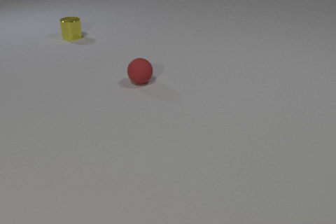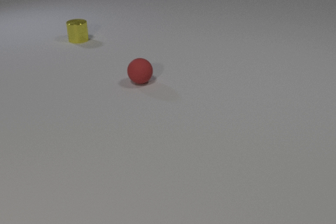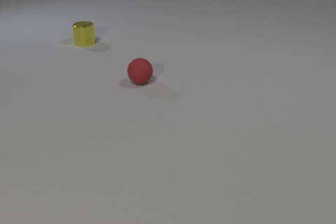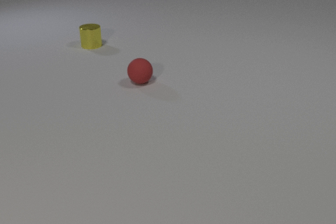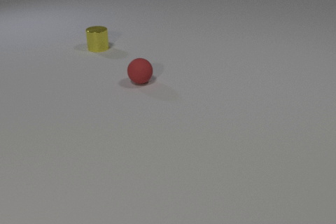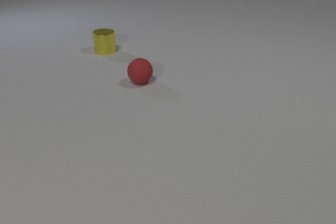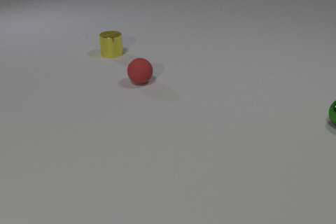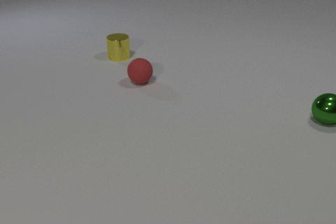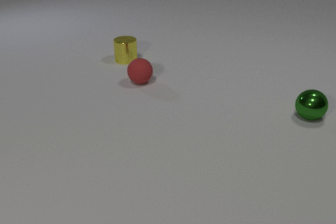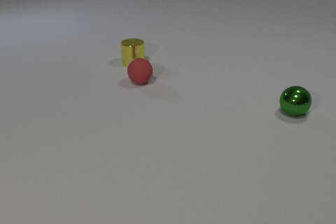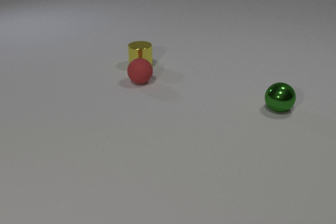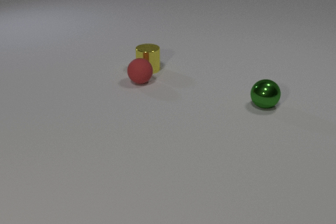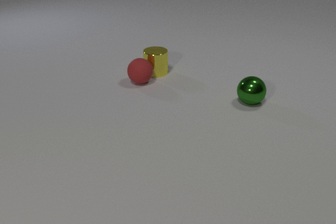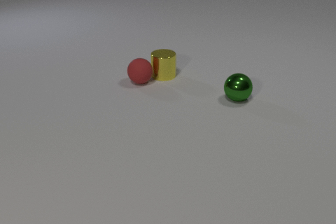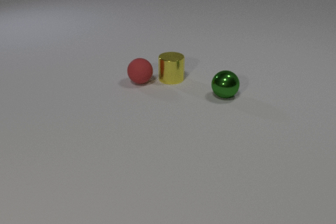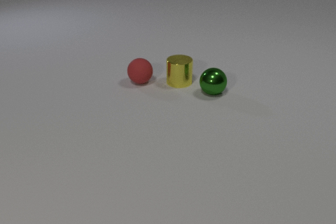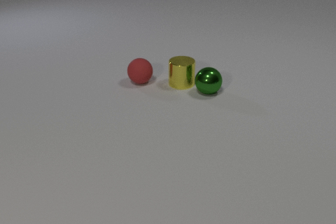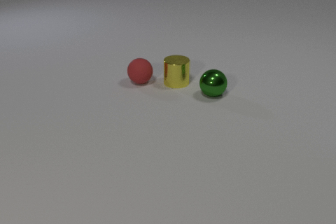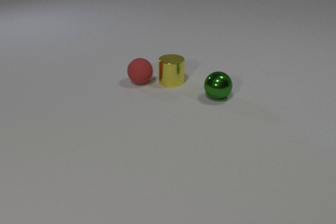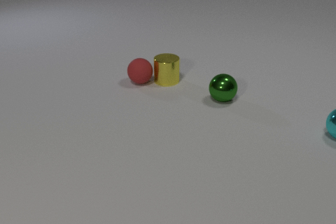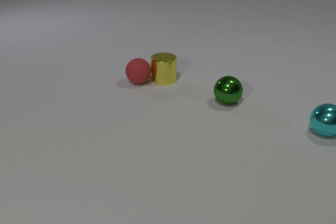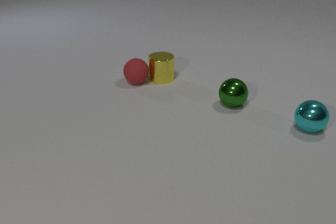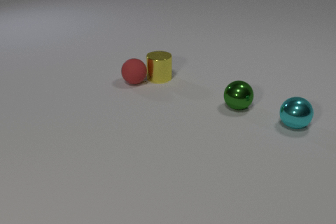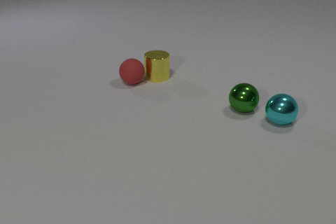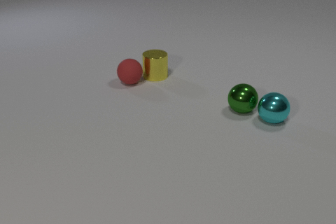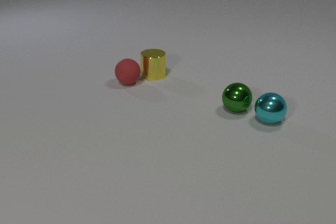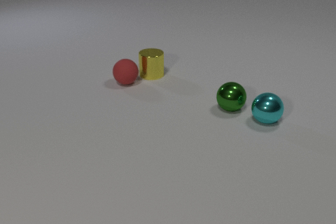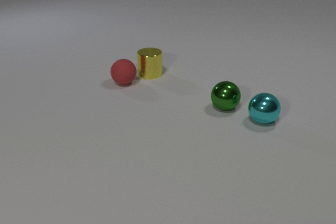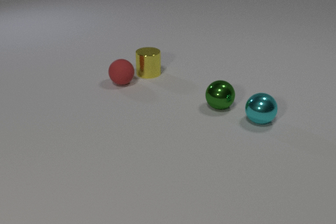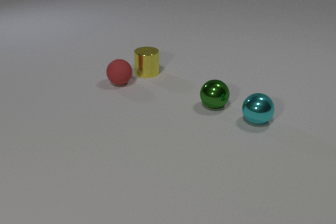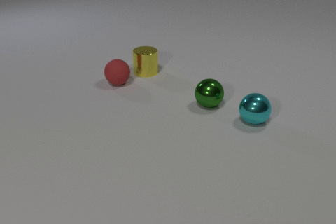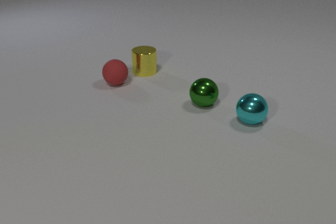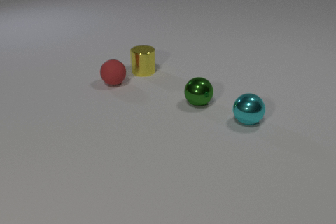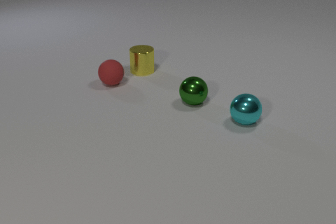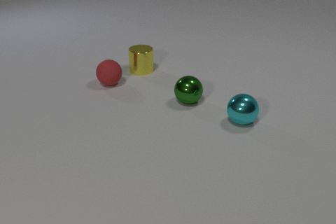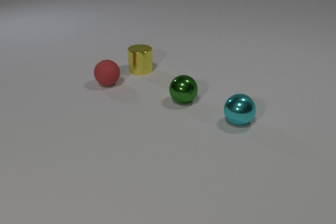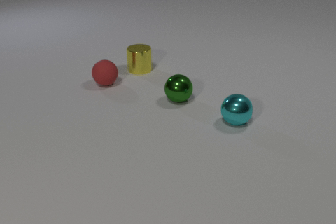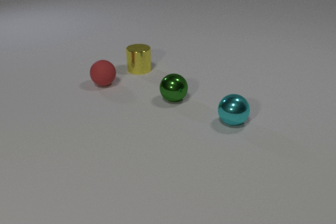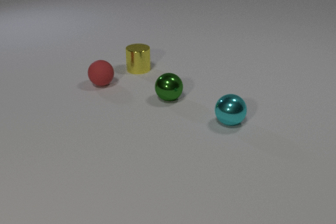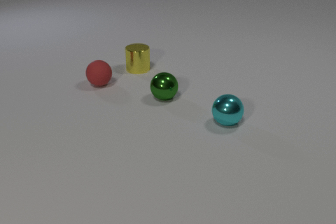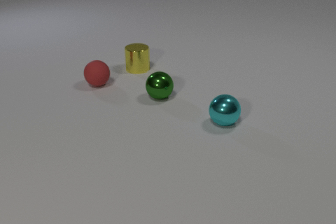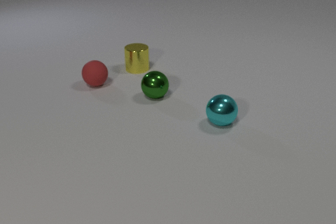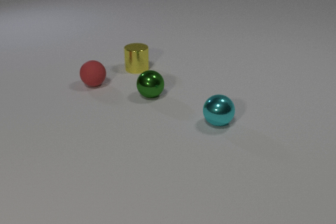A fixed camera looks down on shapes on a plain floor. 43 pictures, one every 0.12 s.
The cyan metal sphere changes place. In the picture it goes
to the left.
0.00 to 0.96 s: The green metal sphere comes in at the right edge, rolls to the left. The yellow metal cylinder slides toward the camera and to the right.
0.96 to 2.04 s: The green metal sphere rolls to the left. The yellow metal cylinder slides toward the camera and to the right. The green metal sphere and the yellow metal cylinder collide.
2.04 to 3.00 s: The green metal sphere rolls toward the camera and to the right. The yellow metal cylinder slides to the left and away from the camera. The cyan metal sphere comes in at the right edge, rolls to the left. The red rubber sphere rolls to the left. The yellow metal cylinder and the red rubber sphere collide. The green metal sphere and the cyan metal sphere collide.
3.00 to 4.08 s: The green metal sphere rolls to the left. The yellow metal cylinder slides away from the camera and to the left. The cyan metal sphere rolls to the left. The red rubber sphere rolls to the left.
4.08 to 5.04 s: The green metal sphere rolls to the left. The yellow metal cylinder slides away from the camera. The cyan metal sphere rolls to the left. The red rubber sphere rolls to the left.
How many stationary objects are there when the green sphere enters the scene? 1.
What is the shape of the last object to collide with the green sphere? sphere.
Are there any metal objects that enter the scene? yes.
